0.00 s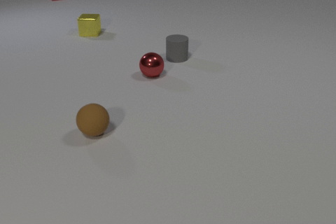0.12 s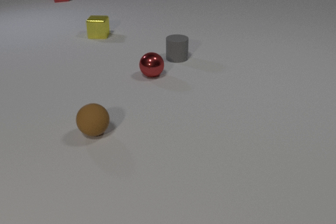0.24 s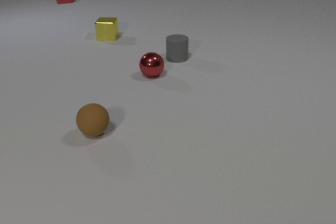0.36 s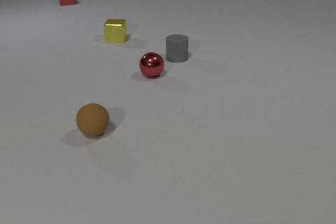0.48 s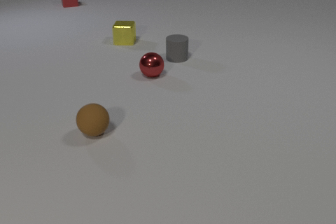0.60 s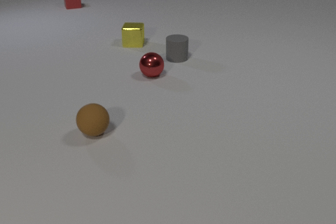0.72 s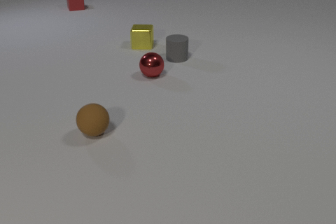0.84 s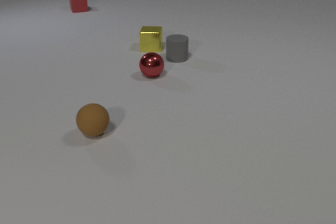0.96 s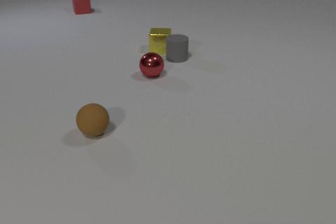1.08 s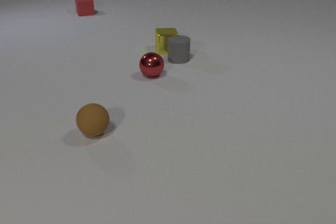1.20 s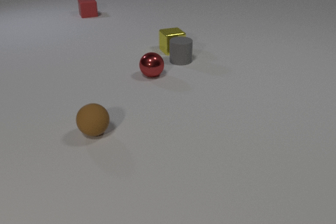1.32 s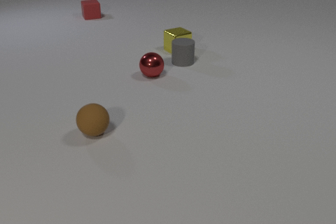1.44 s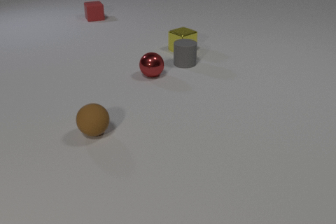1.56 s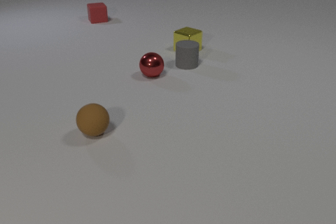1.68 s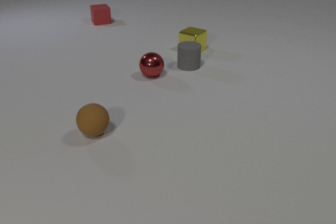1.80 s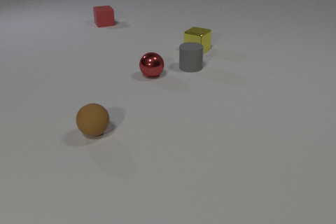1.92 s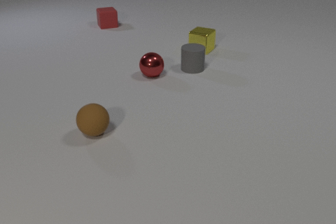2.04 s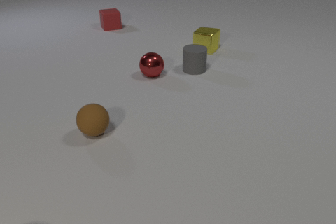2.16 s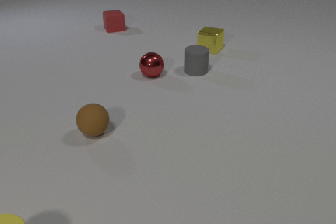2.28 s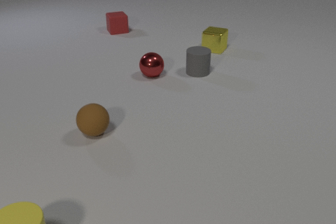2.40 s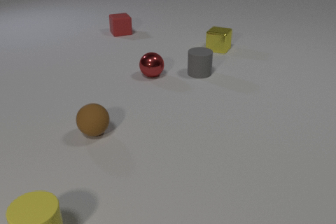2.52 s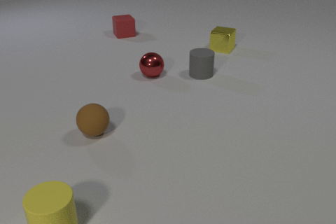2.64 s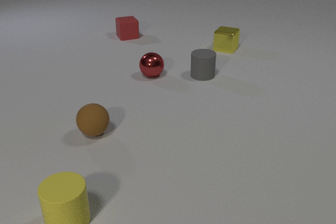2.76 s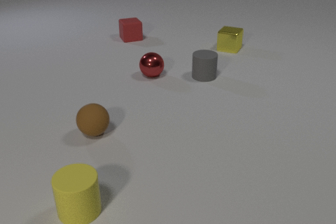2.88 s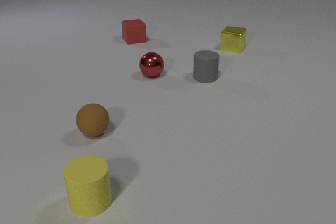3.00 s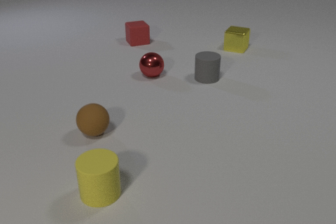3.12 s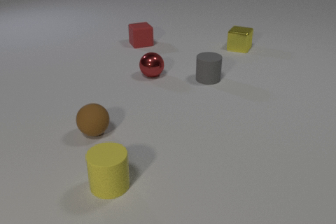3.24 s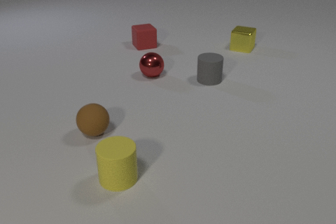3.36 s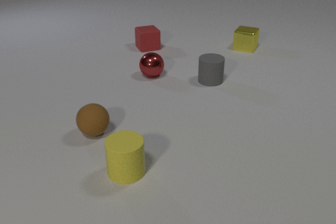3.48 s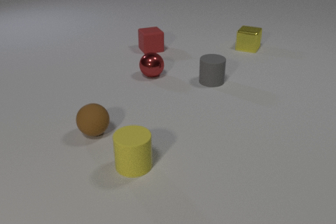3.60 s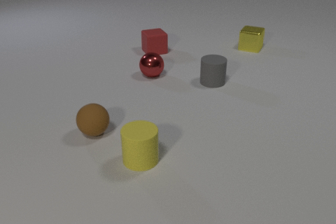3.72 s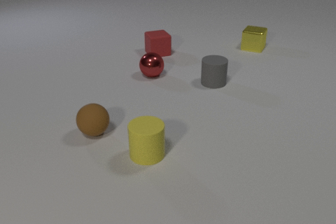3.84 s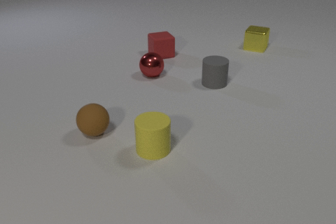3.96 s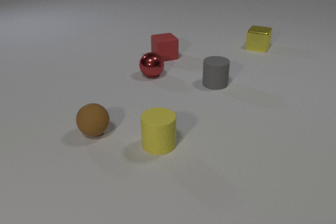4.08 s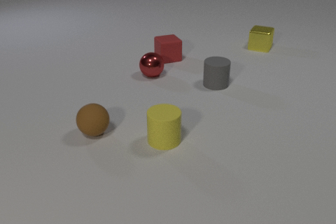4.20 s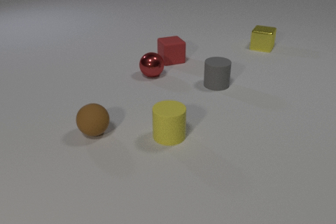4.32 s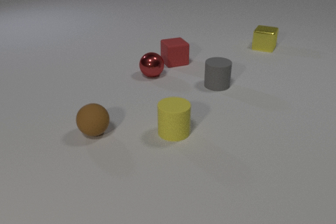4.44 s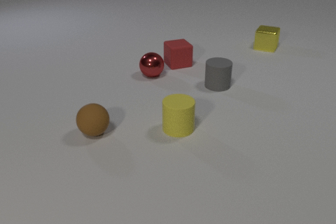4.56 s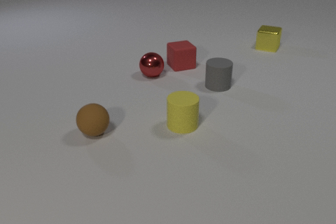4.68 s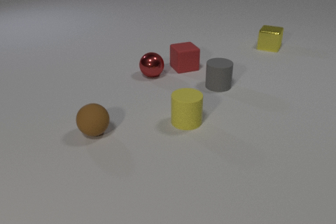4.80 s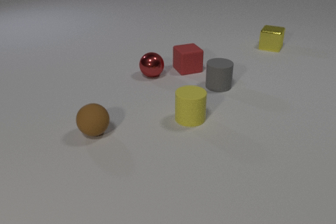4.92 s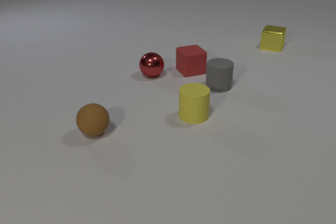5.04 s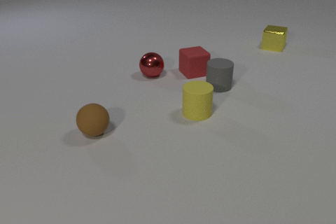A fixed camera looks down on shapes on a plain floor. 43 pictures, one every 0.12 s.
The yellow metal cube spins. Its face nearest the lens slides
to the right.
The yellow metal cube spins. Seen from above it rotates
counterclockwise.
0.00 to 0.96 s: The yellow metal cube slides to the right and toward the camera. The red rubber cube slides toward the camera.
0.96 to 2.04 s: The yellow metal cube slides to the right, spins counterclockwise seen from above by about 75 degrees, its near face sliding to the right. The gray rubber cylinder slides toward the camera and to the right. The red rubber cube slides toward the camera and to the right. The yellow metal cube and the gray rubber cylinder collide.
2.04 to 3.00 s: The yellow metal cube slides to the right. The gray rubber cylinder slides toward the camera and to the right. The red rubber cube slides toward the camera and to the right. The yellow rubber cylinder comes in at the bottom edge, slides to the right and away from the camera.
3.00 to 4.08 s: The yellow metal cube slides to the right. The gray rubber cylinder slides toward the camera and to the right. The red rubber cube slides toward the camera and to the right. The yellow rubber cylinder slides away from the camera and to the right.
4.08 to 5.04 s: The yellow metal cube slides to the right. The red rubber cube slides toward the camera and to the right. The yellow rubber cylinder slides away from the camera and to the right.
What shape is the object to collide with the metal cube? cylinder.
Are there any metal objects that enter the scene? no.
Are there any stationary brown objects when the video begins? yes.
